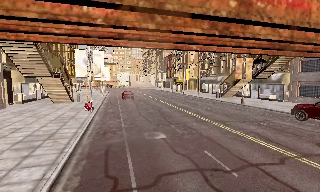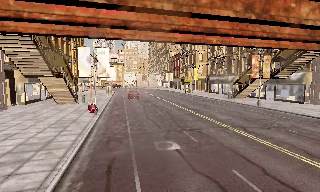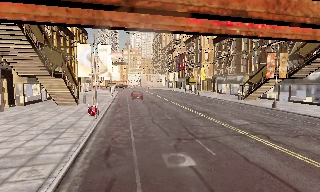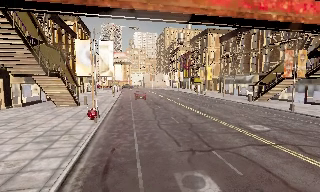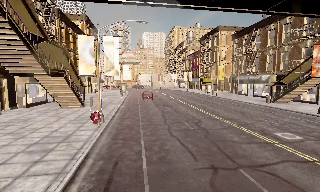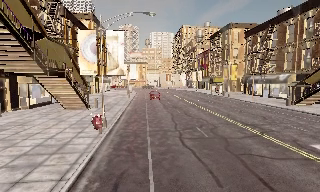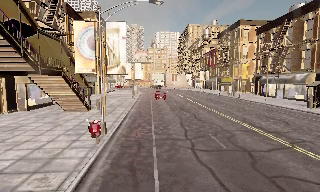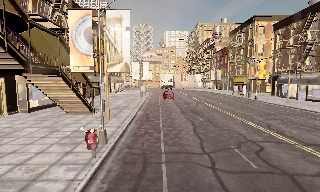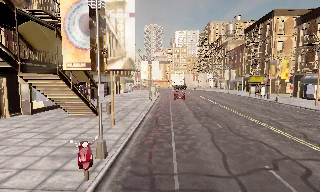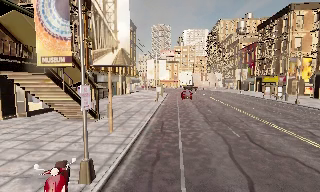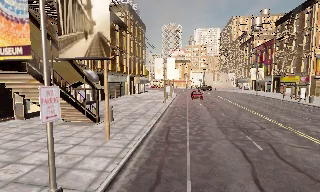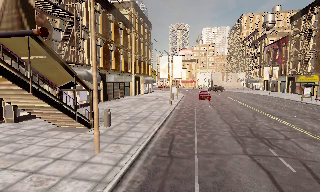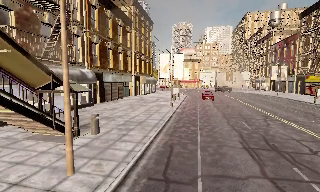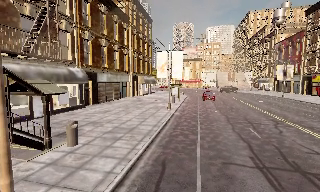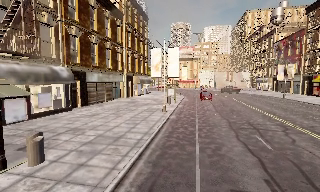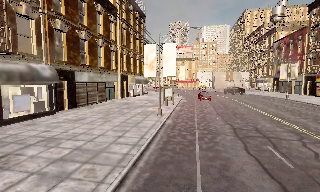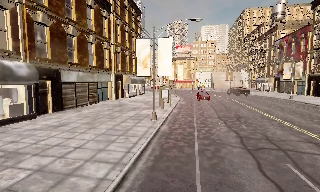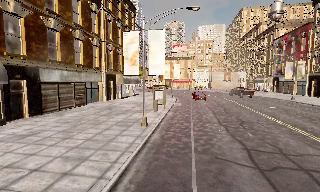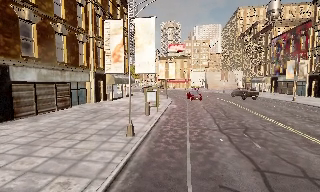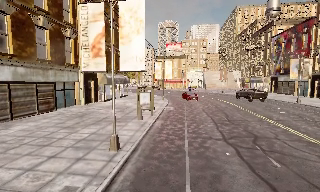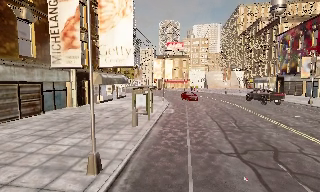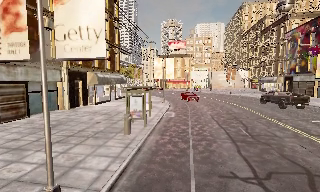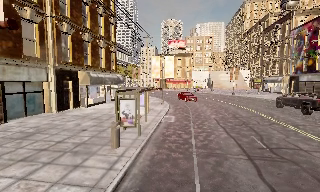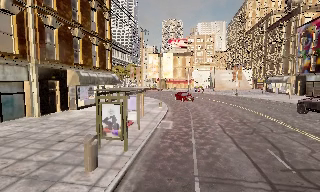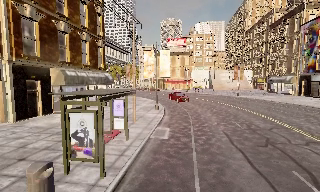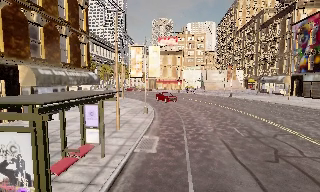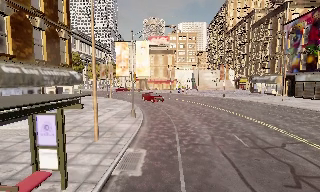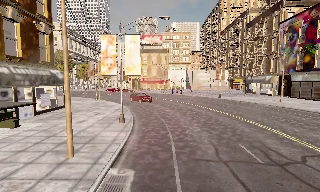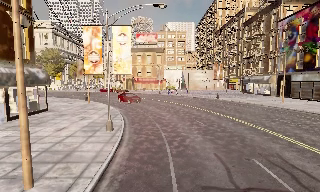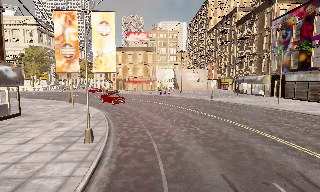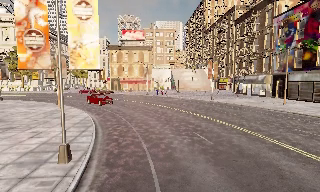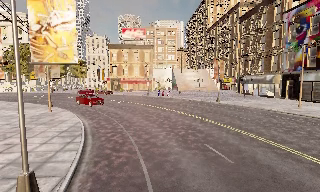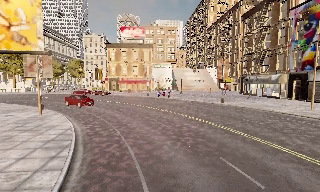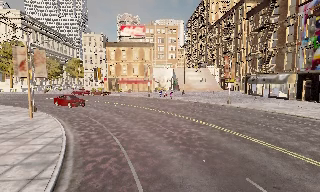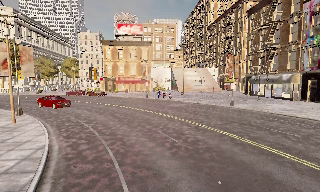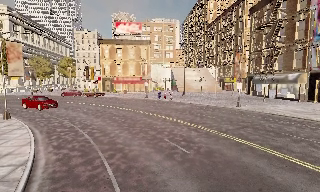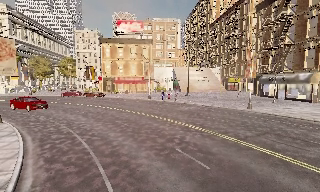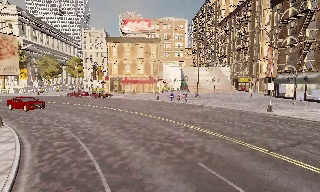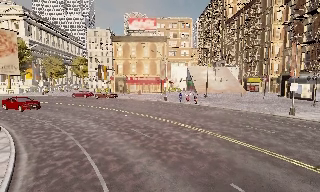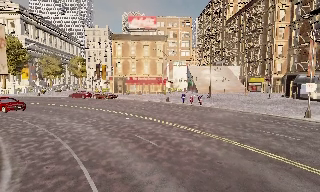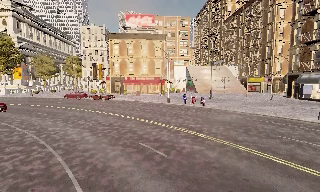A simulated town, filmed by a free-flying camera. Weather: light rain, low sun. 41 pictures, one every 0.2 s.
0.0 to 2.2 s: The camera swings to its left by about 30 degrees, and the scene slides to the right. It travels forward, about 17 m, so what stands in front looms larger.
2.2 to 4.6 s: The camera travels forward, about 20 m, so what stands in front looms larger.
4.6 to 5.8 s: The camera swings to its right by about 15 degrees, and the scene slides to the left. It travels forward, about 11 m, so what stands in front looms larger.
5.8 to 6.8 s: The camera travels forward, about 8 m, so what stands in front looms larger.
6.8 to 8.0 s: The camera travels forward and to its left, about 8 m, so what stands in front looms larger.
The film runs backward here.
